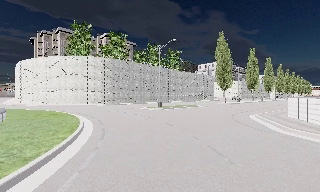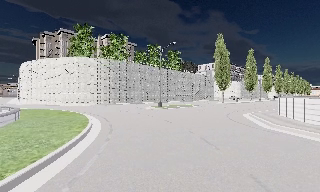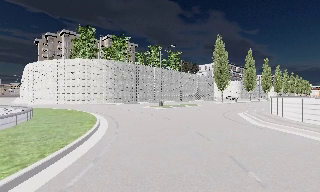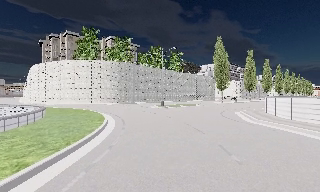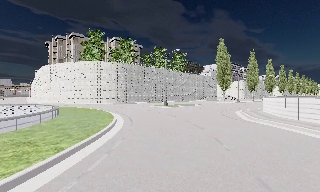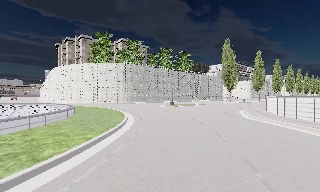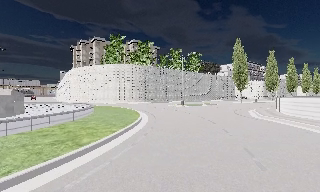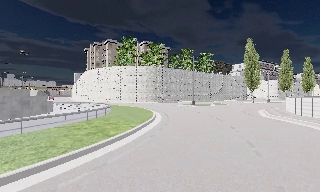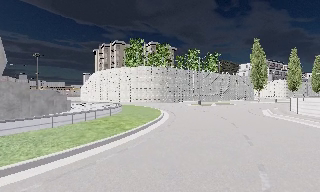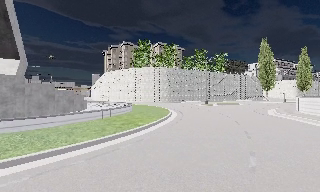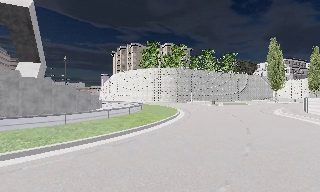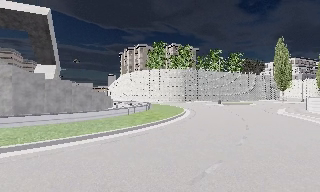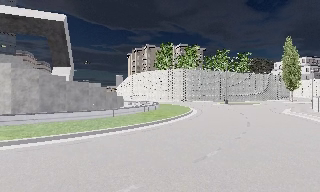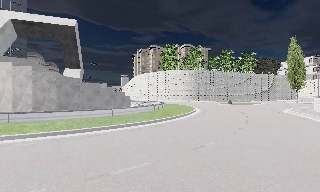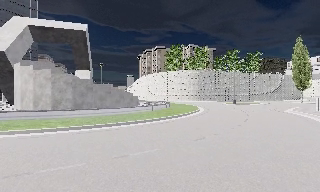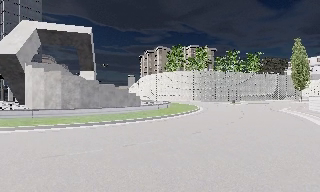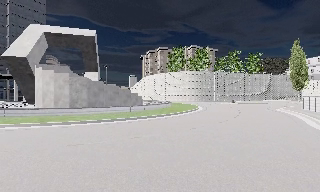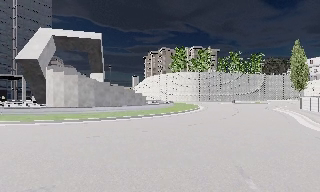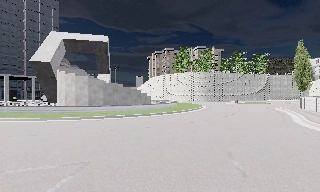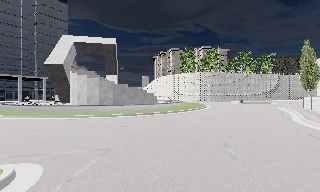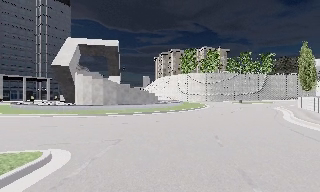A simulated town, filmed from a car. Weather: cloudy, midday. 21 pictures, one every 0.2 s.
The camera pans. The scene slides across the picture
to the right.
The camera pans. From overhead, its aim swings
counterclockwise.
0.0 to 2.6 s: The camera pans to its left, which is counterclockwise from overhead, by about 25 degrees. It travels backward, about 13 m, so what stands in front gets smaller.
2.6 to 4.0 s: The camera travels backward, about 7 m, so what stands in front gets smaller.
The film runs backward here.
